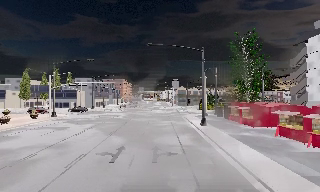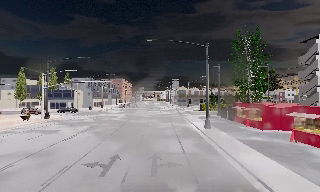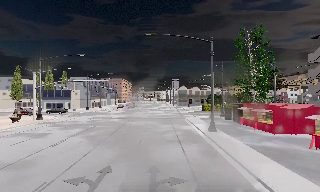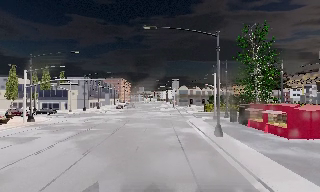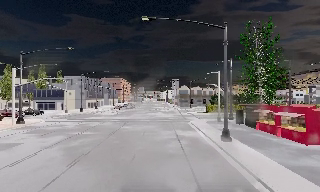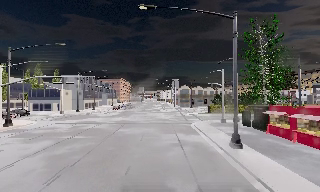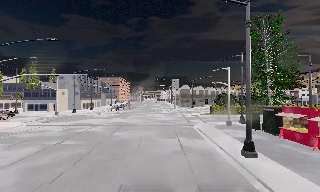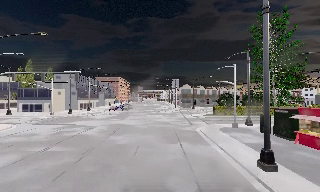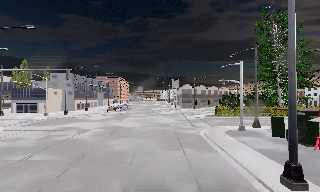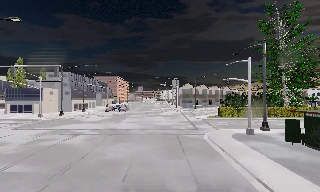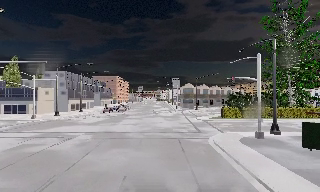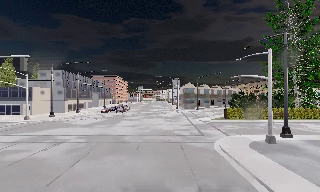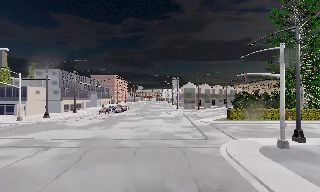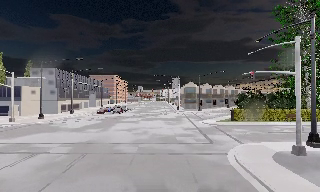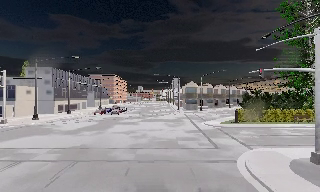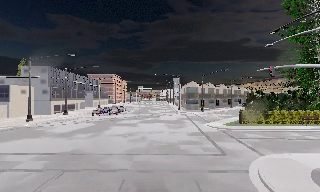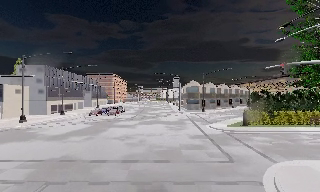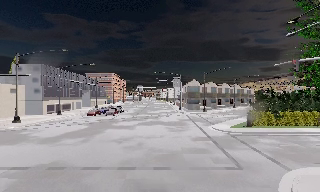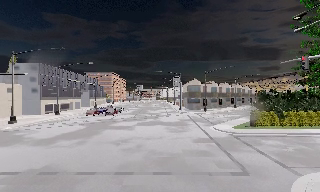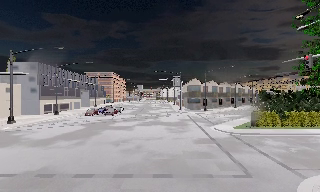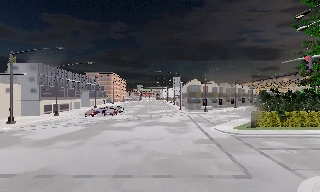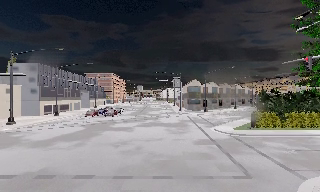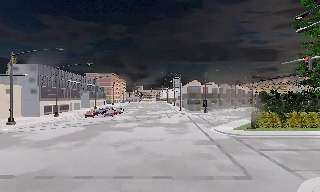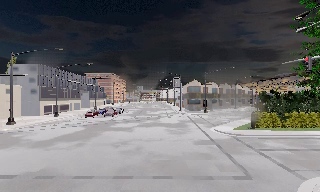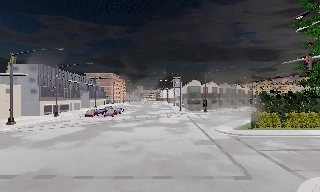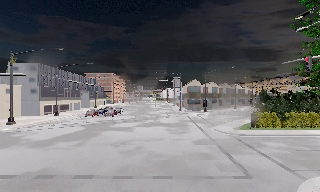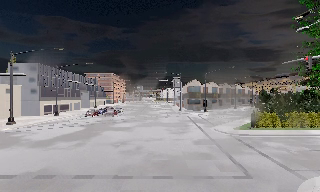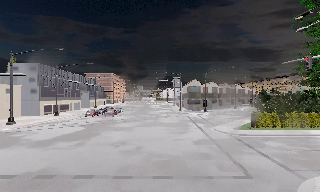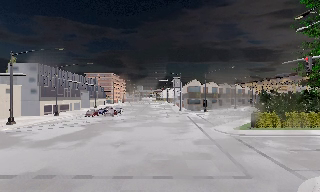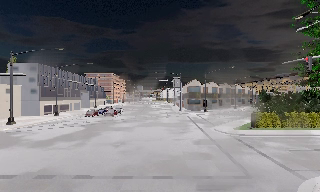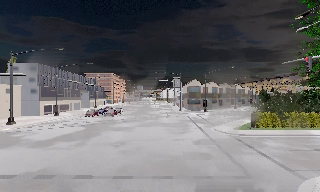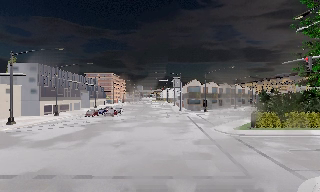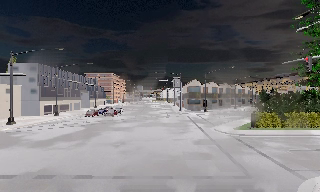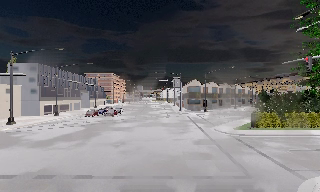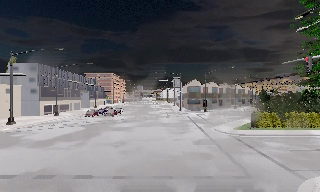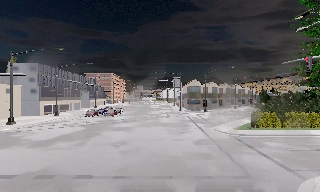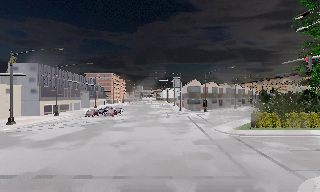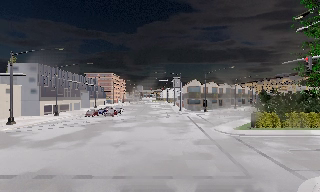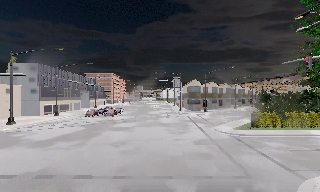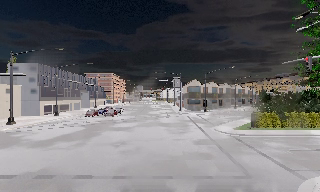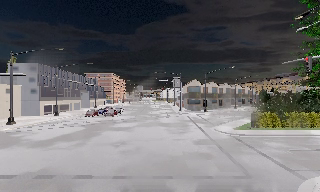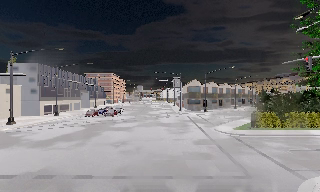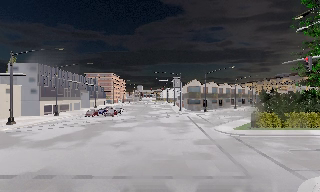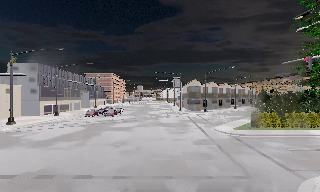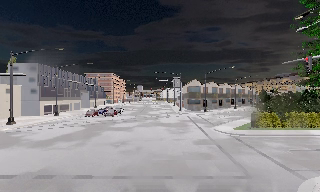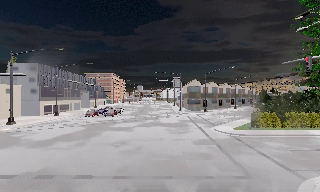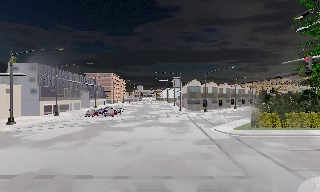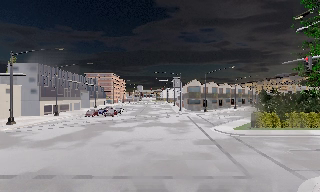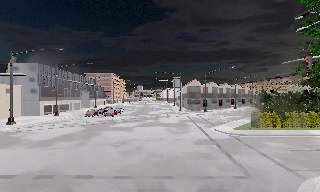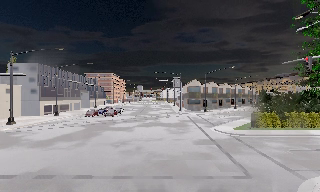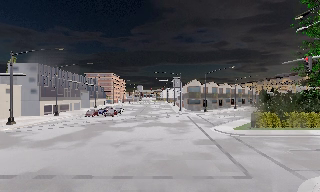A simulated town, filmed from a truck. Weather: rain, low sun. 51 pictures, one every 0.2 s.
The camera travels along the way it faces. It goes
forward.
0.0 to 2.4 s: The camera travels forward, about 20 m, so what stands in front looms larger.
2.4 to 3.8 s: The camera travels forward, about 7 m, so what stands in front looms larger. It loses speed.
3.8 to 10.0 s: The camera keeps its place and its aim.
The film runs forward here.
